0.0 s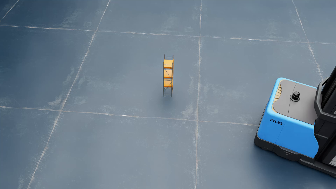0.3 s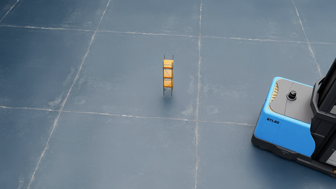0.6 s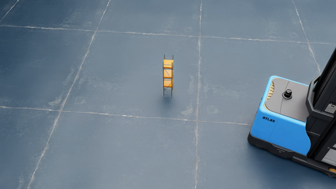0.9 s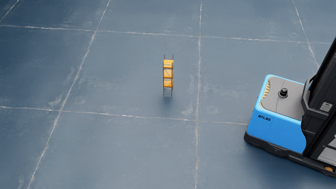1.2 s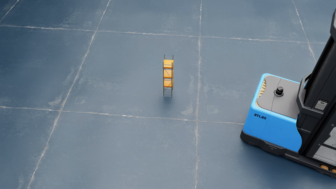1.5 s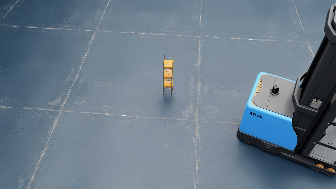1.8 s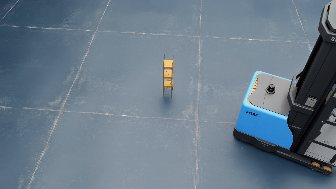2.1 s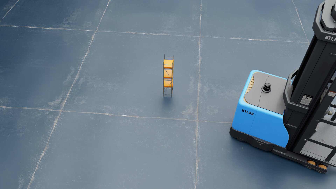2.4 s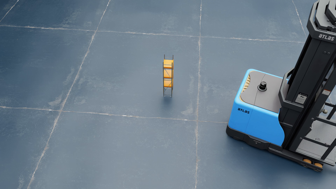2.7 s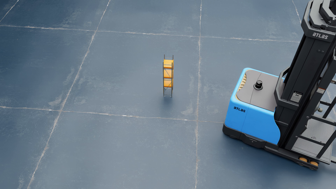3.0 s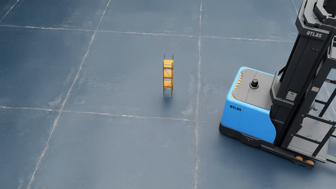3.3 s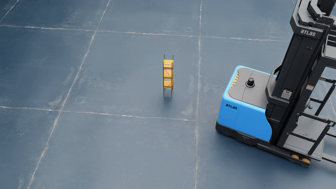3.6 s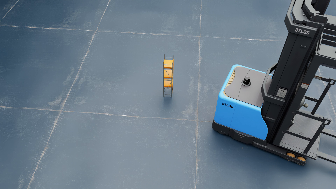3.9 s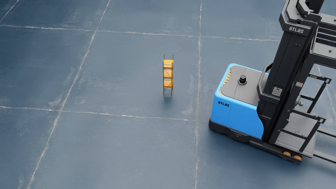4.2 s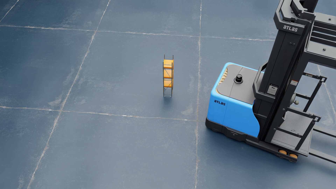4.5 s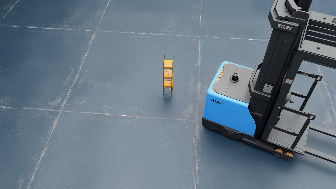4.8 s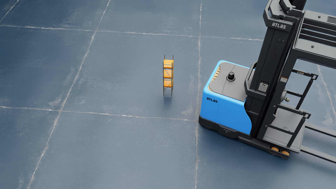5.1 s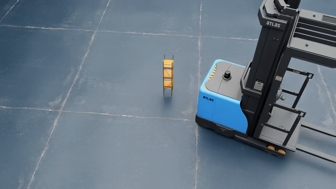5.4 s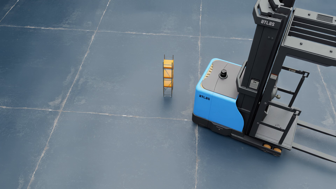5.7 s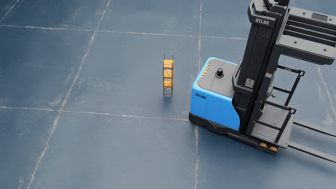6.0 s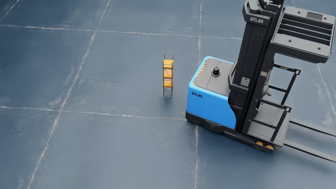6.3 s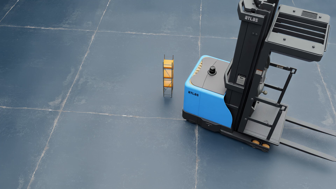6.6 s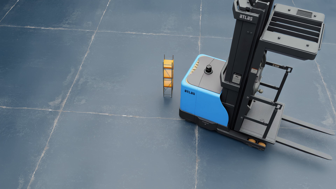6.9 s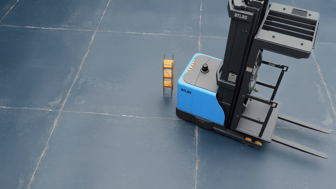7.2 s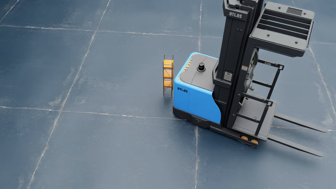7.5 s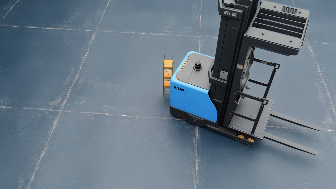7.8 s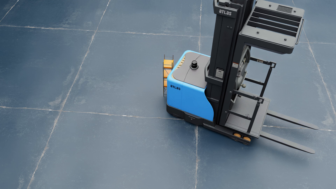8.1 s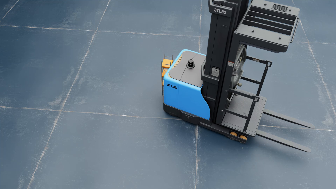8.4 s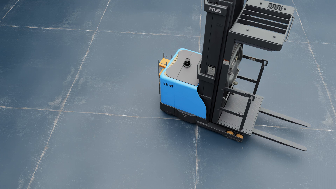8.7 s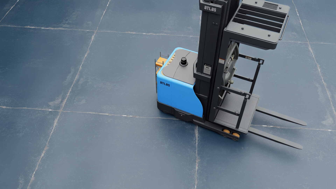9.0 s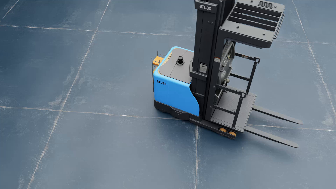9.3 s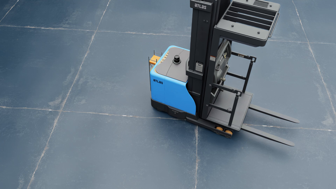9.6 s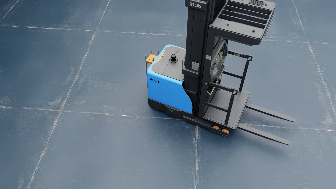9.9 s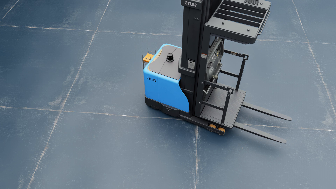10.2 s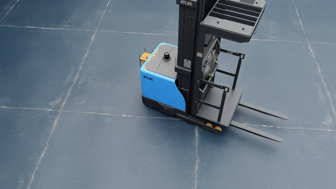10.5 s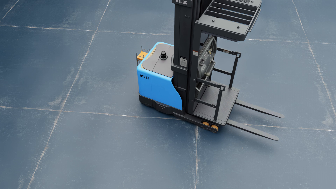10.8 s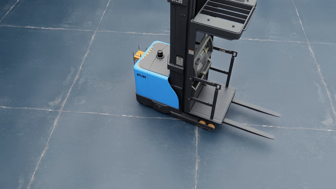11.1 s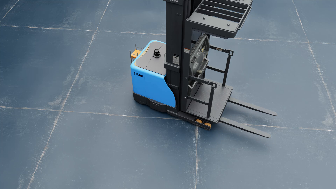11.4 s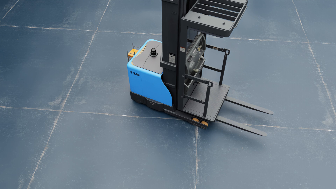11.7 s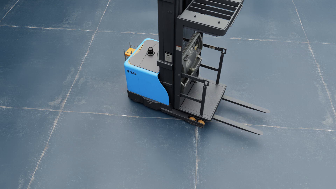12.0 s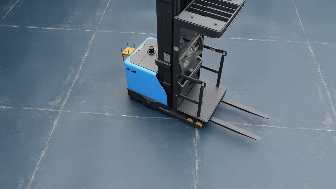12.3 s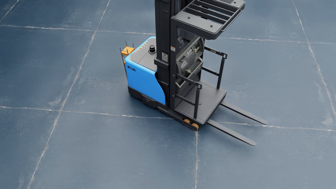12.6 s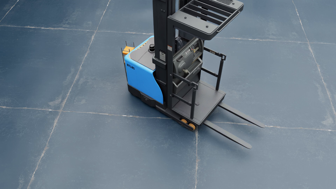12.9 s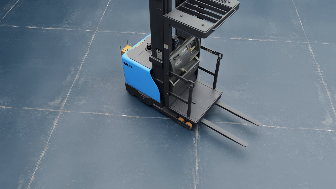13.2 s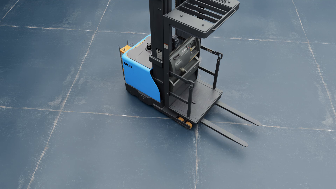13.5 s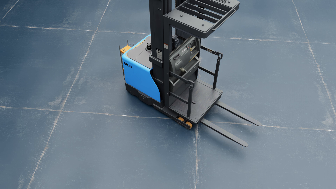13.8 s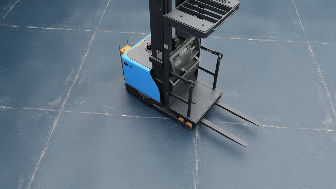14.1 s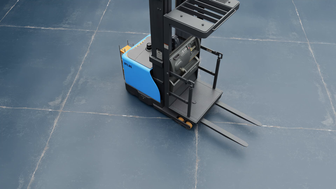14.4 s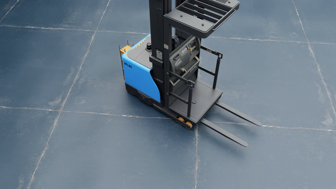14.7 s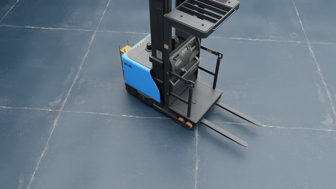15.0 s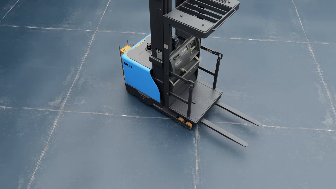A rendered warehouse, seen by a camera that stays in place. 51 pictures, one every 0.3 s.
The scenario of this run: A forklift runs into an object in its way.
